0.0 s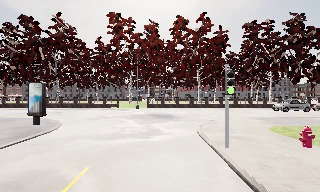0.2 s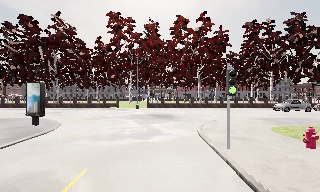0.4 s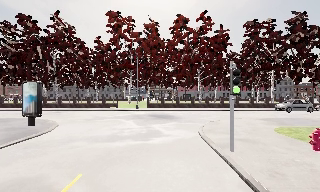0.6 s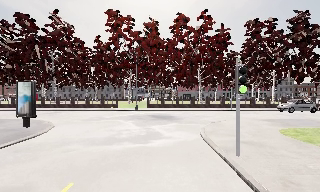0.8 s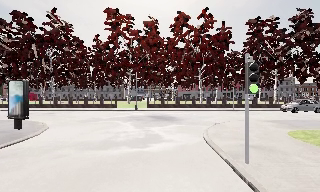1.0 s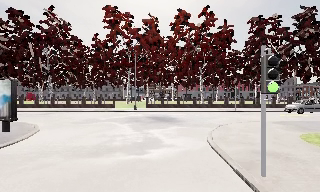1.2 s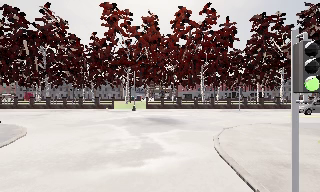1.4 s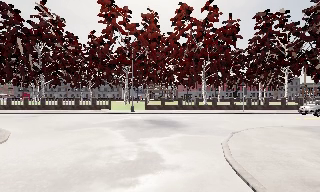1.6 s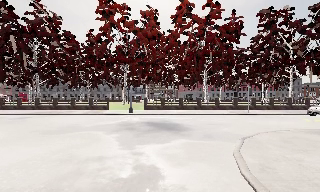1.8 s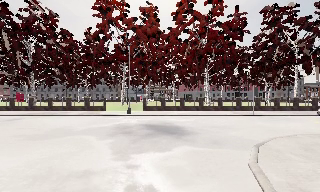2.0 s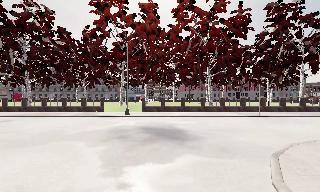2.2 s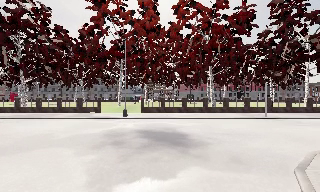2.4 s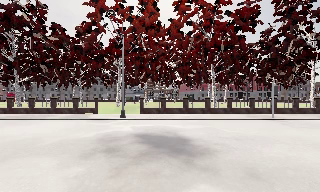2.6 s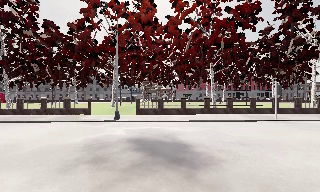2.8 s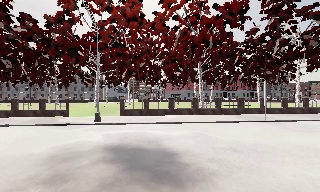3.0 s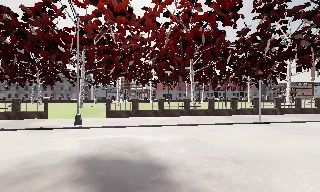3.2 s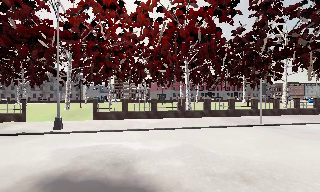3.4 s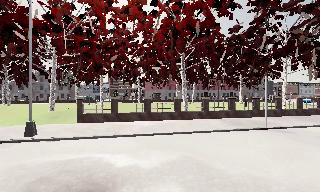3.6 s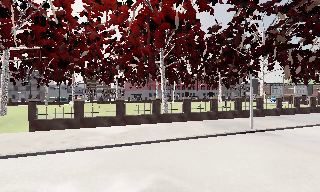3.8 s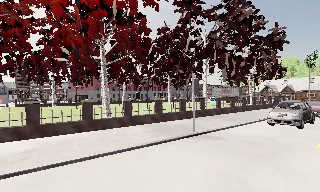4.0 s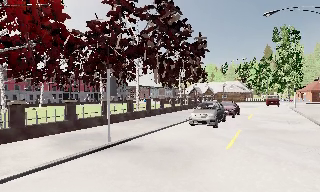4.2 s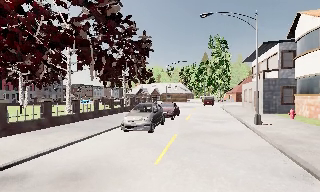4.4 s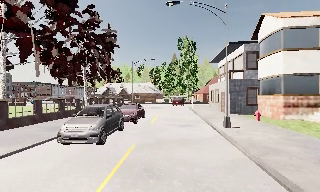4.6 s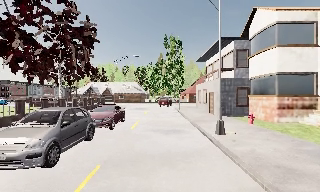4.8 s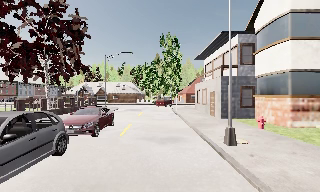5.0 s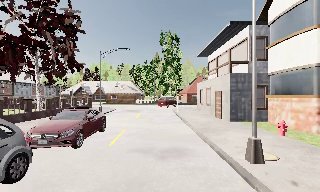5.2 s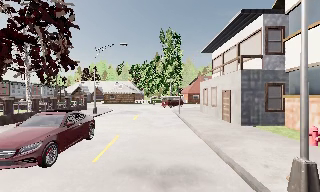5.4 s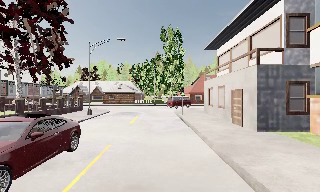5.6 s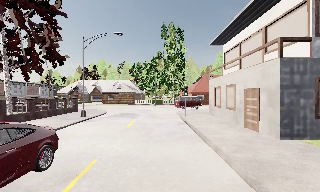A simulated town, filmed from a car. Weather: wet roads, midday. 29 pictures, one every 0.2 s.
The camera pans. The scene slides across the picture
to the left.
The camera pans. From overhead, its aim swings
clockwise.
0.0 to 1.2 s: The camera travels forward, about 3 m, so what stands in front looms larger. It gains speed.
1.2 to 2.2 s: The camera travels forward, about 5 m, so what stands in front looms larger.
2.2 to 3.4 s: The camera swings to its right by about 10 degrees, and the scene slides to the left. It travels forward, about 6 m, so what stands in front looms larger.
3.4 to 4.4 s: The scene slides to the left, as the camera pans about 75 degrees to its right. It travels forward and to its right, about 9 m.
4.4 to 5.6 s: The camera travels forward, about 10 m, so what stands in front looms larger.
The film runs forward here.
